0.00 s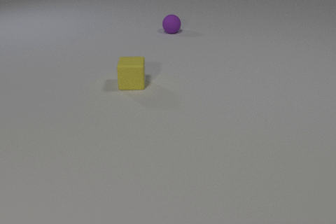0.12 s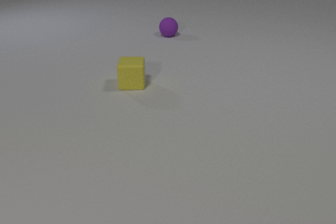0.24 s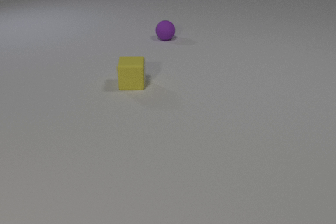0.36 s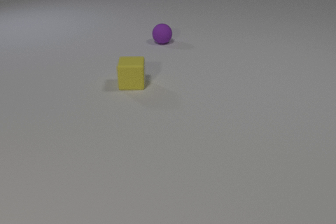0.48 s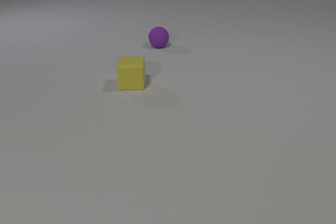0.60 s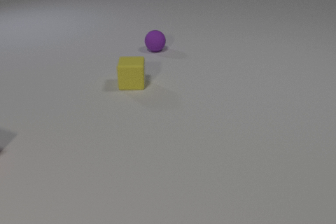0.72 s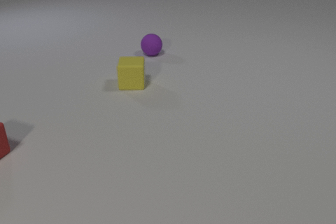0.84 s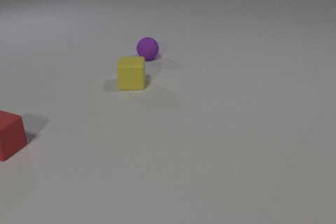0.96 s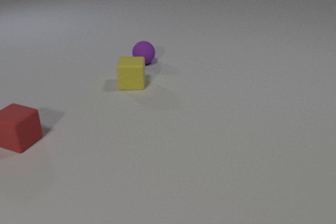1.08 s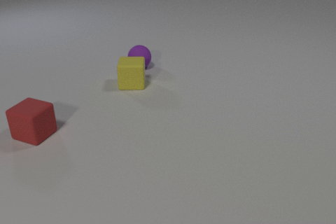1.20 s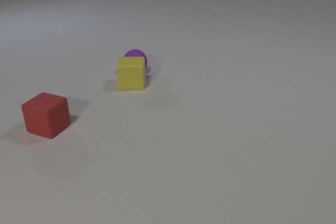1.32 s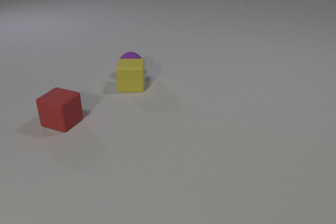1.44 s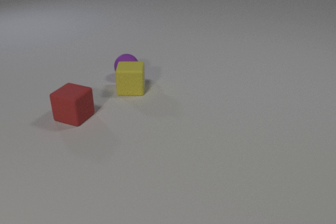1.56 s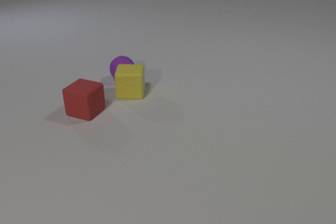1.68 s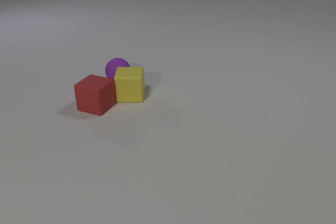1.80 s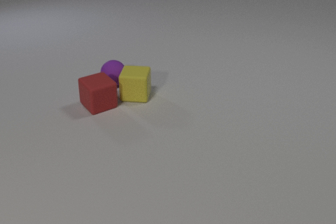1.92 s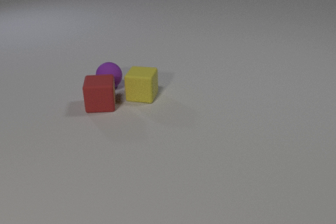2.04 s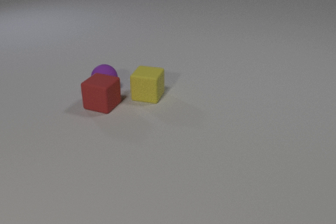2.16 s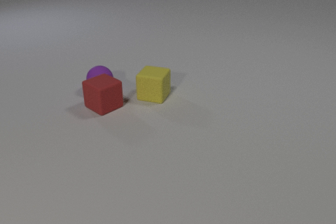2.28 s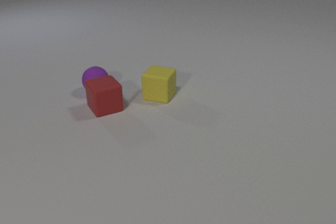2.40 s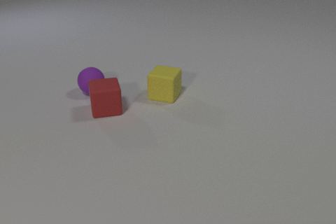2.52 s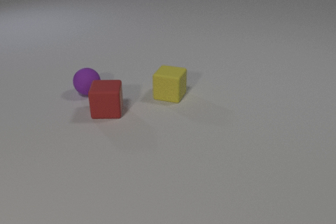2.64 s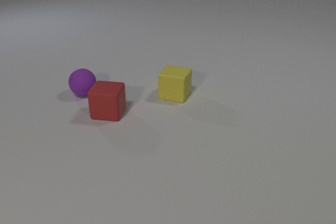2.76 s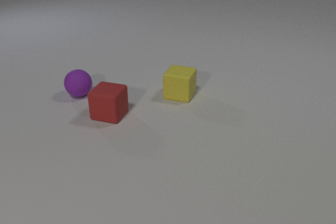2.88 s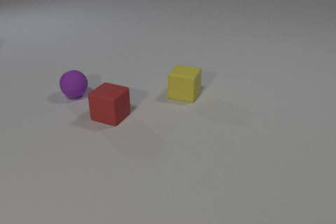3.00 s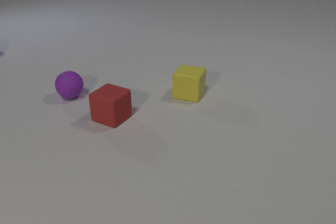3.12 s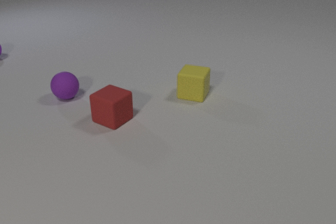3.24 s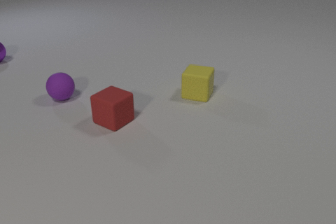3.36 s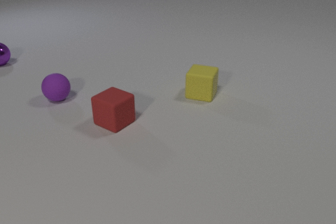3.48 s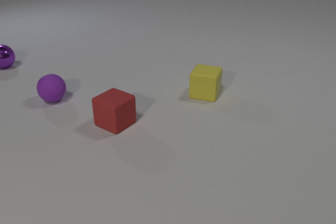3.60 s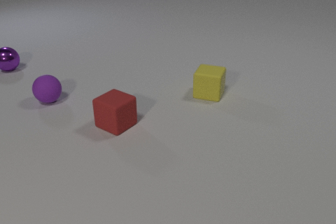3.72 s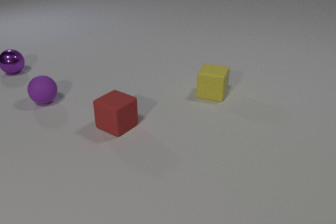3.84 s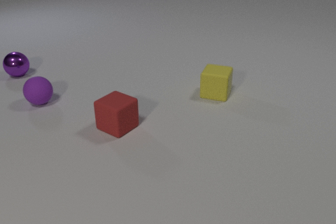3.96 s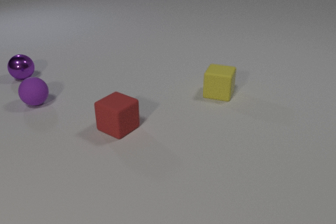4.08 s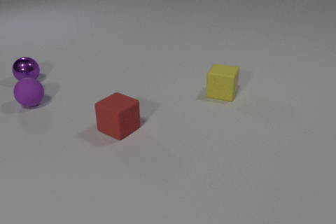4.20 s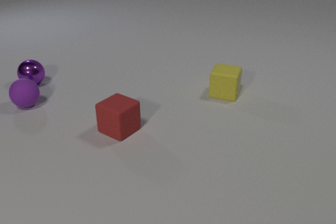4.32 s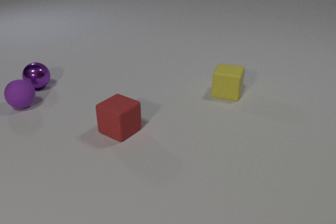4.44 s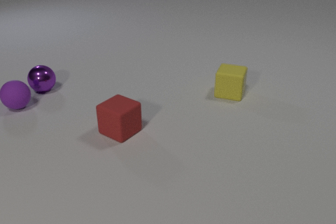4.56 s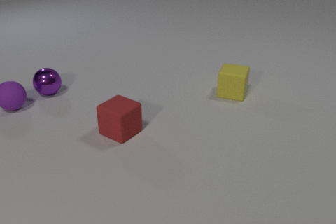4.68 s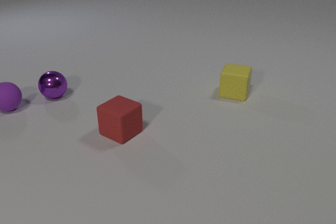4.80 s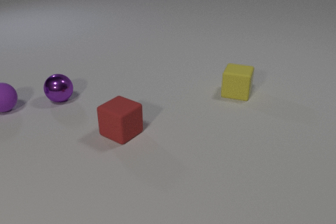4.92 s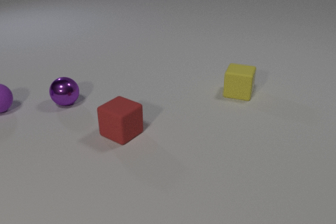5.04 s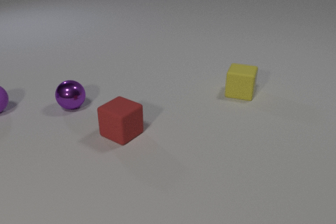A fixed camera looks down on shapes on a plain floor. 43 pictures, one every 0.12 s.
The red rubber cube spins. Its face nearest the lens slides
to the left.
The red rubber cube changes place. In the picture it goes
to the right.
0.00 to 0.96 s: The red rubber cube comes in at the left edge, slides to the right and away from the camera. The purple rubber sphere rolls toward the camera.
0.96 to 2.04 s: The red rubber cube slides to the right and away from the camera, spins clockwise seen from above by about 90 degrees, its near face sliding to the left. The purple rubber sphere rolls toward the camera and to the left. The yellow rubber cube slides toward the camera and to the right. The purple rubber sphere and the yellow rubber cube collide. The red rubber cube and the yellow rubber cube collide.
2.04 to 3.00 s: The red rubber cube slides toward the camera, spins clockwise seen from above by about 105 degrees, its near face sliding to the left. The purple rubber sphere rolls to the left. The yellow rubber cube slides to the right. The red rubber cube and the purple rubber sphere collide.
3.00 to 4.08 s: The red rubber cube slides toward the camera. The purple rubber sphere rolls to the left. The yellow rubber cube slides to the right. The purple metal sphere comes in at the left edge, rolls toward the camera and to the right.
4.08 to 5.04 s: The red rubber cube slides toward the camera. The purple rubber sphere rolls to the left. The yellow rubber cube slides to the right. The purple metal sphere rolls toward the camera and to the right.
What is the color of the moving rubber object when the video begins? purple.
What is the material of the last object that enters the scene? metal.
What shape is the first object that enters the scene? cube.
